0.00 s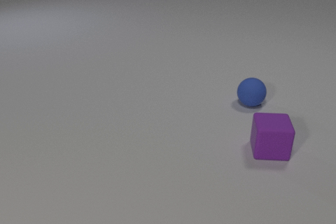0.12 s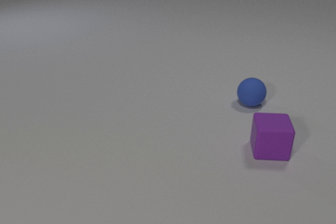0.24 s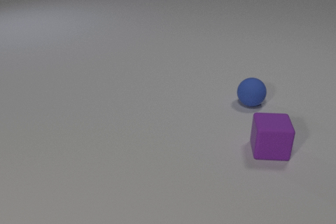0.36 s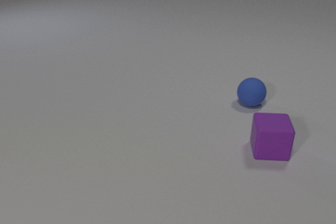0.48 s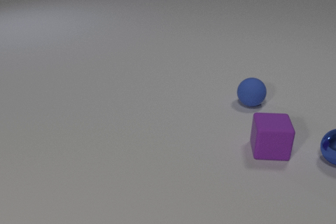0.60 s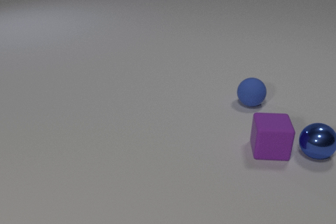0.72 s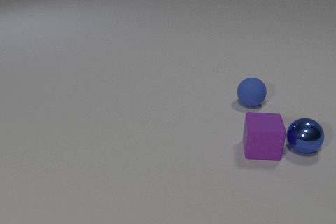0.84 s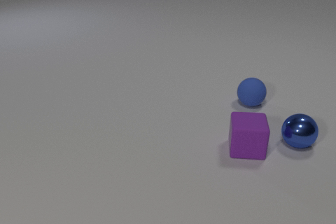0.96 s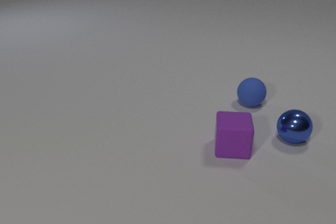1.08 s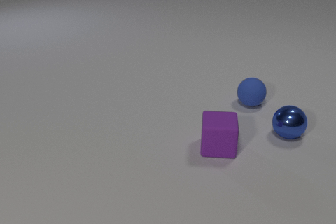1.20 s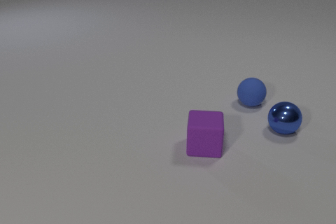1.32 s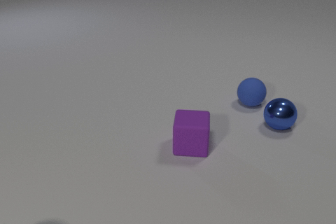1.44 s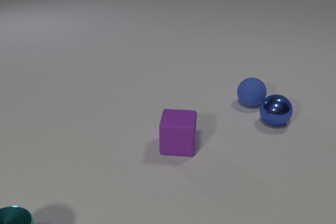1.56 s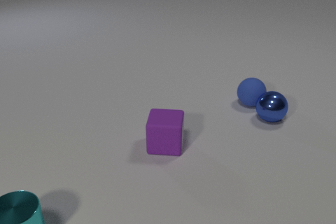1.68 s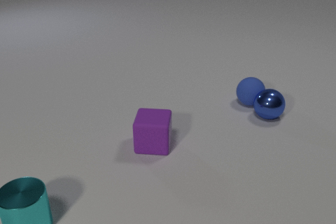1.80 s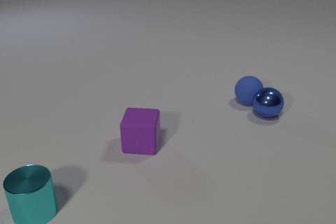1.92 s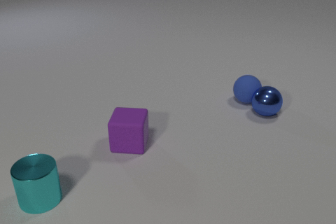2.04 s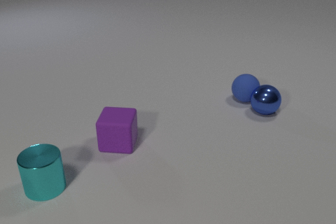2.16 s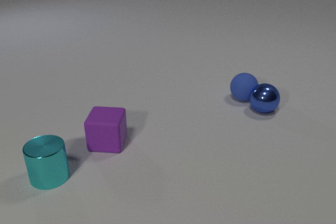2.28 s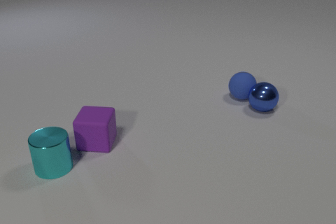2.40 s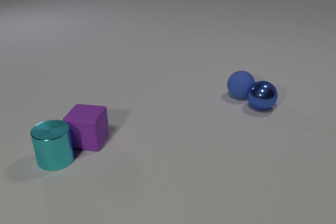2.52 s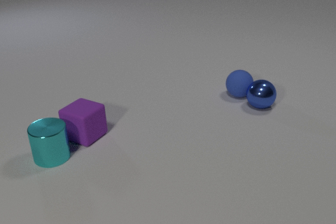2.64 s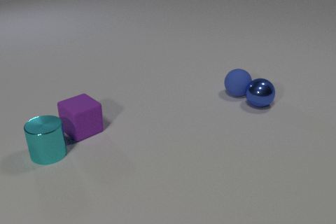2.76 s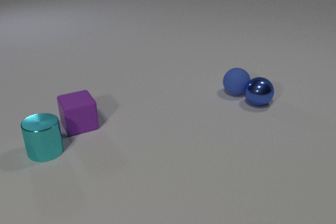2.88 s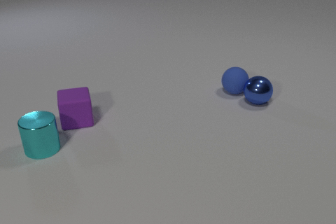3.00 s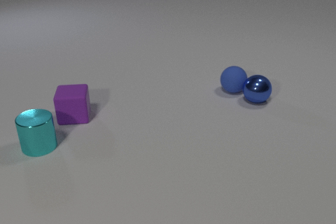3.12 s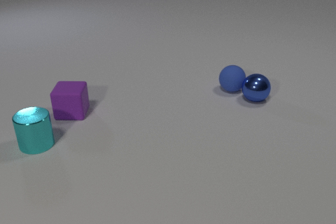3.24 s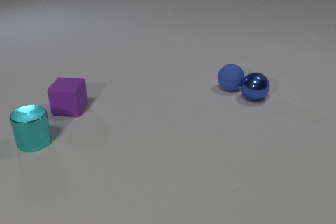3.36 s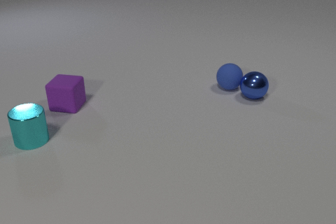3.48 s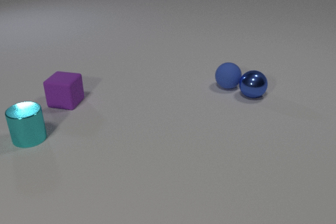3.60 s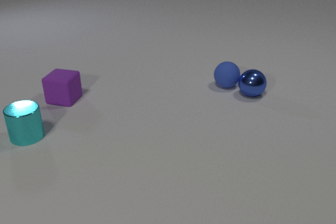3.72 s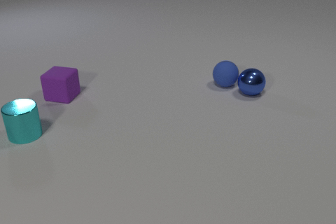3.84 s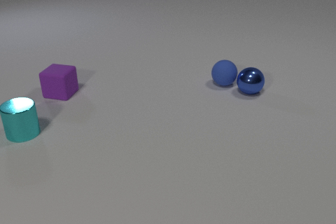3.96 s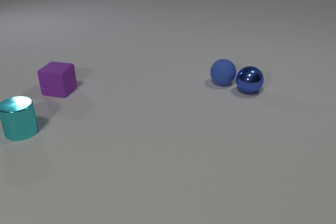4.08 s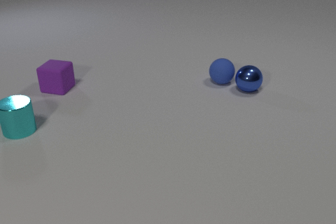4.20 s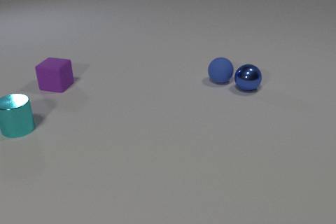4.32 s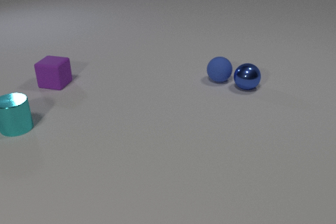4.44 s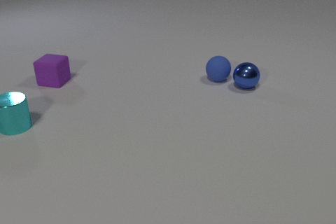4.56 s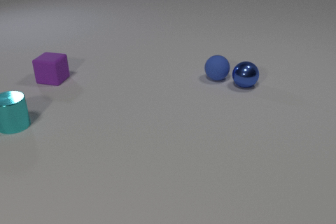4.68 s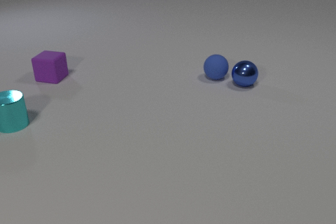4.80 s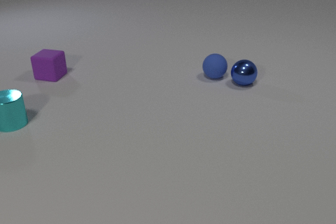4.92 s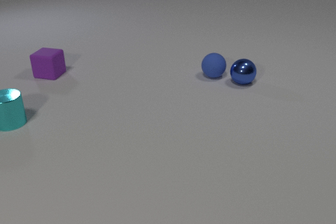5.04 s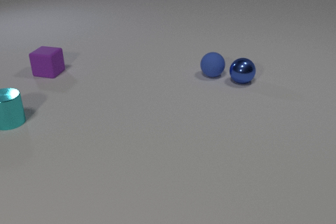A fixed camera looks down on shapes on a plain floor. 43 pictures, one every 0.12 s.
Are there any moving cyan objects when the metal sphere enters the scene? no.
How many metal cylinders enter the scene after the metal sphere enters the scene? 1.
How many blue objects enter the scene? 1.
0.00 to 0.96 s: The blue metal sphere comes in at the right edge, rolls to the left. The purple rubber cube slides to the left. The blue metal sphere and the purple rubber cube collide.
0.96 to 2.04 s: The blue metal sphere rolls away from the camera and to the left. The purple rubber cube slides to the left. The blue rubber sphere rolls away from the camera and to the left. The cyan metal cylinder comes in at the bottom edge, slides away from the camera. The blue metal sphere and the blue rubber sphere collide.
2.04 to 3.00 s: The blue metal sphere rolls away from the camera and to the left. The purple rubber cube slides away from the camera and to the left, spins clockwise seen from above by about 75 degrees, its near face sliding to the left. The blue rubber sphere rolls away from the camera and to the left. The cyan metal cylinder slides away from the camera. The purple rubber cube and the cyan metal cylinder collide.
3.00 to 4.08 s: The blue metal sphere rolls away from the camera. The purple rubber cube slides away from the camera, spins clockwise seen from above by about 15 degrees, its near face sliding to the left. The blue rubber sphere rolls away from the camera and to the left. The cyan metal cylinder slides away from the camera and to the left.
4.08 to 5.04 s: The blue metal sphere rolls away from the camera. The purple rubber cube slides away from the camera. The blue rubber sphere rolls away from the camera and to the left. The cyan metal cylinder slides away from the camera and to the left.
